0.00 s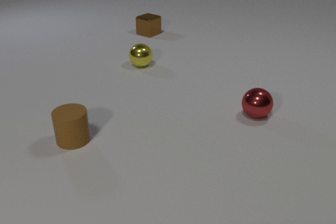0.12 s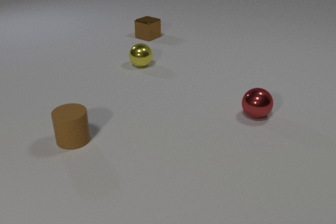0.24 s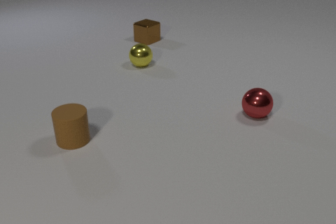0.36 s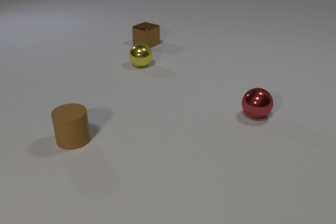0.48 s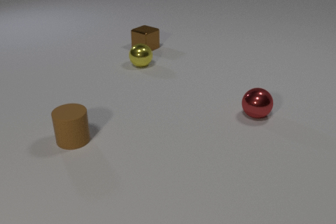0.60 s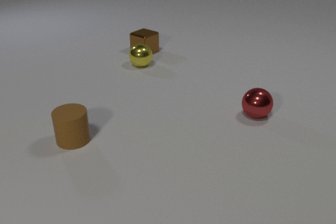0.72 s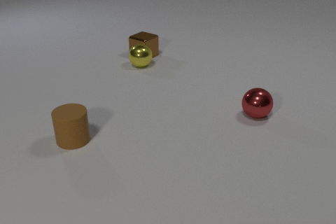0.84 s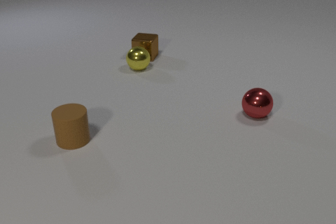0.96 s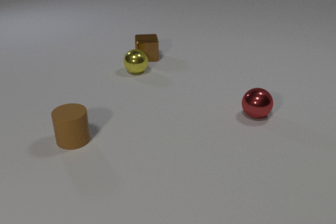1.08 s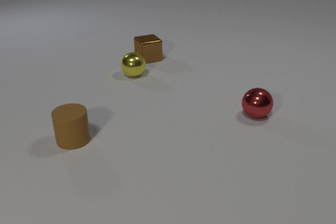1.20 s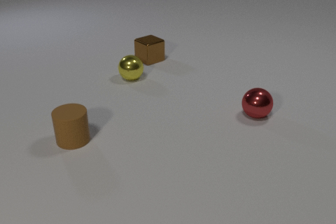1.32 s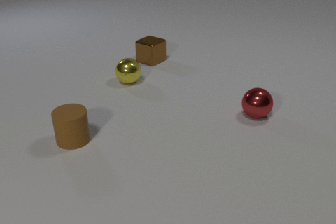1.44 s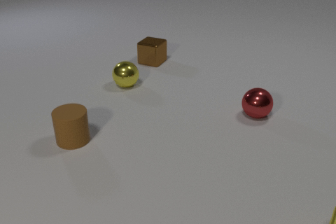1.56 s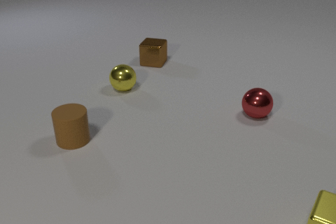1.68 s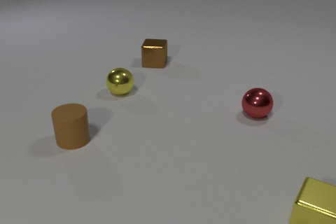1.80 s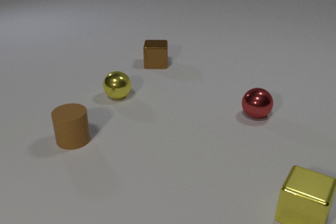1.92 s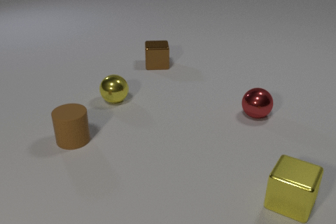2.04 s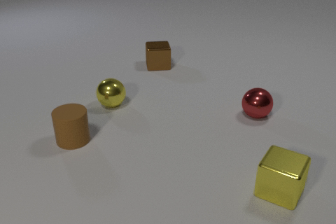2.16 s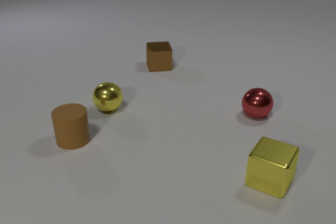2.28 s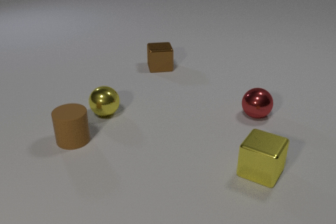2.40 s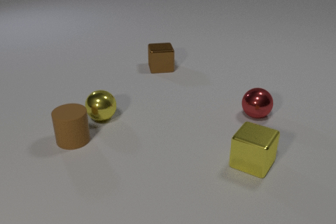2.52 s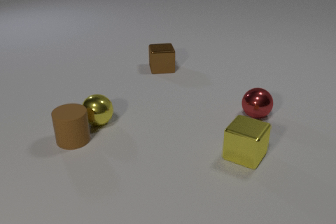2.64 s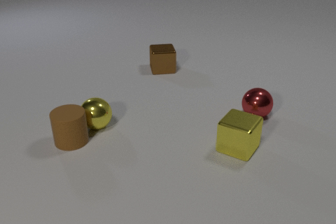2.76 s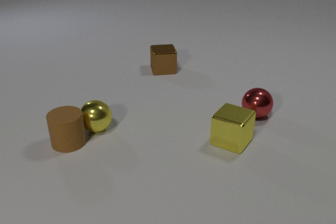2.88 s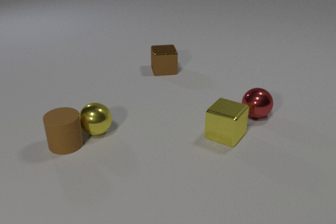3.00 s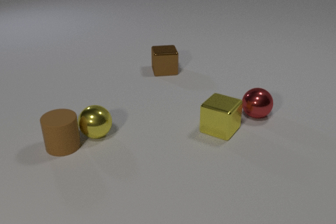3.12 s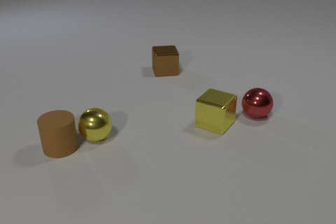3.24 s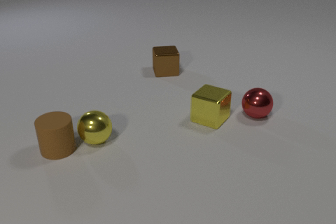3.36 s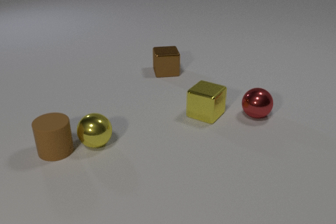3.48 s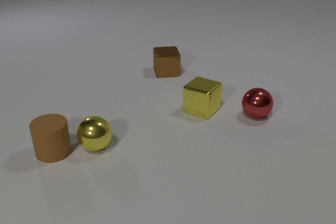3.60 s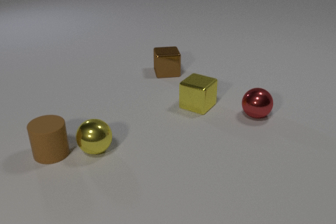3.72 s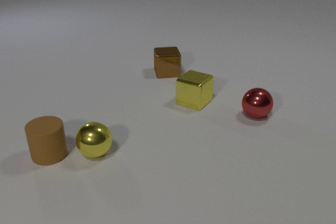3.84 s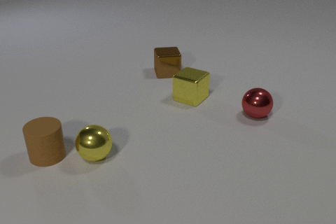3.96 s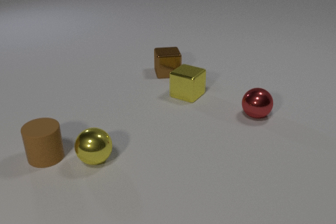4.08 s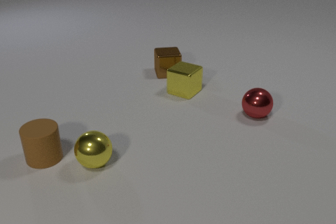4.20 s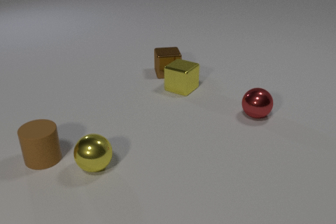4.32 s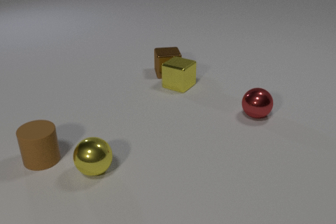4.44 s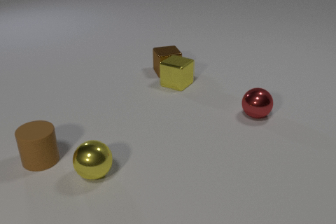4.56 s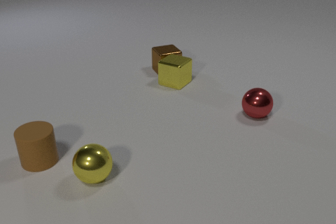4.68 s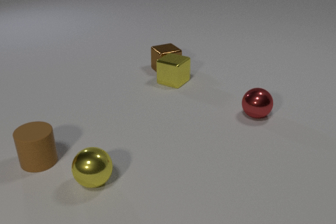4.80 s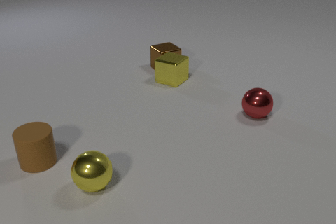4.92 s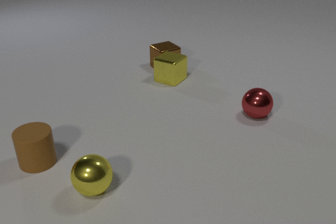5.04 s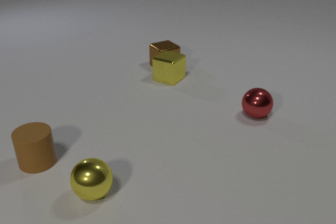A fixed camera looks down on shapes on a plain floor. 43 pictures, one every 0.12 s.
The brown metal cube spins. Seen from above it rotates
counterclockwise.
The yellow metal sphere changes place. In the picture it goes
toward the camera.
0.00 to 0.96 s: The brown metal cube slides toward the camera, spins counterclockwise seen from above by about 45 degrees, its near face sliding to the right. The yellow metal sphere rolls toward the camera. The brown metal cube and the yellow metal sphere collide.
0.96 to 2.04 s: The brown metal cube slides toward the camera and to the right, spins counterclockwise seen from above by about 90 degrees, its near face sliding to the right. The yellow metal sphere rolls toward the camera. The yellow metal cube comes in at the bottom edge, slides away from the camera and to the left.
2.04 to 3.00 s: The brown metal cube slides toward the camera and to the right. The yellow metal sphere rolls toward the camera. The yellow metal cube slides away from the camera and to the left. The brown rubber cylinder slides to the left and toward the camera. The yellow metal sphere and the brown rubber cylinder collide.
3.00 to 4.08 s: The brown metal cube slides toward the camera. The yellow metal sphere rolls toward the camera. The yellow metal cube slides away from the camera and to the left. The brown rubber cylinder slides to the left and toward the camera.
4.08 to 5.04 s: The brown metal cube slides away from the camera, spins counterclockwise seen from above by about 15 degrees, its near face sliding to the right. The yellow metal sphere rolls toward the camera. The yellow metal cube slides away from the camera and to the left. The brown metal cube and the yellow metal cube collide.
What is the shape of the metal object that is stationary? sphere.
What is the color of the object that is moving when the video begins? brown.
How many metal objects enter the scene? 1.
